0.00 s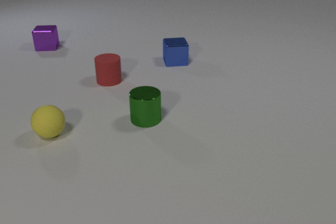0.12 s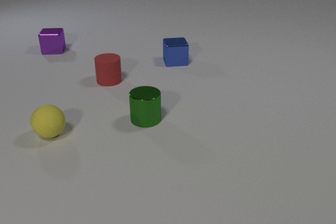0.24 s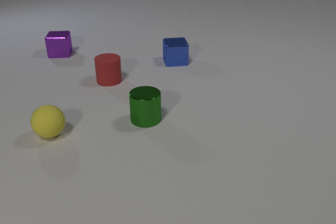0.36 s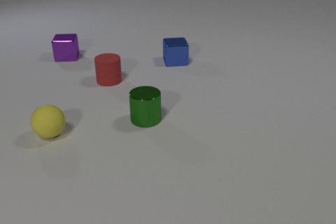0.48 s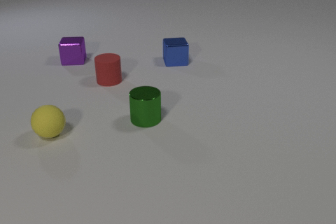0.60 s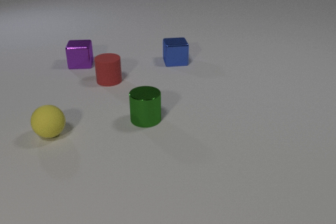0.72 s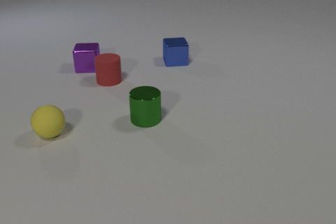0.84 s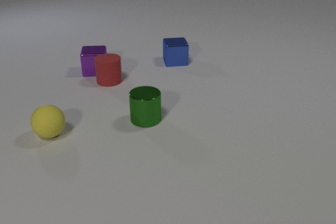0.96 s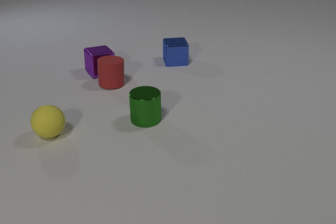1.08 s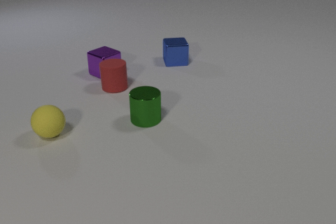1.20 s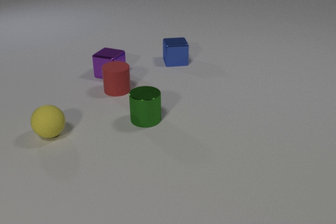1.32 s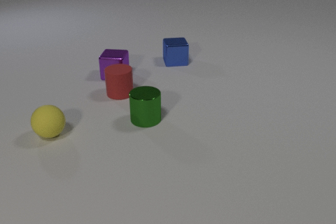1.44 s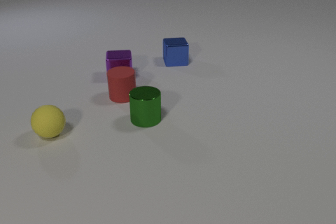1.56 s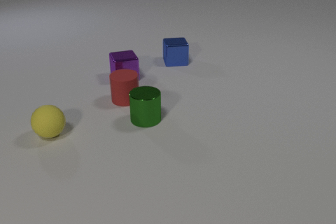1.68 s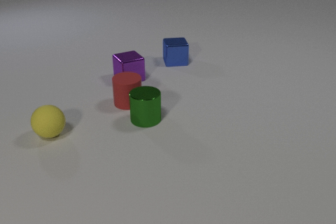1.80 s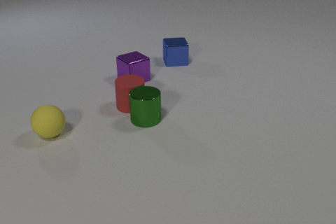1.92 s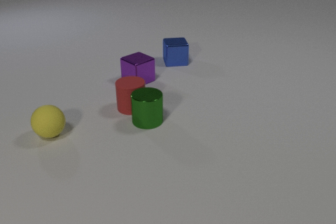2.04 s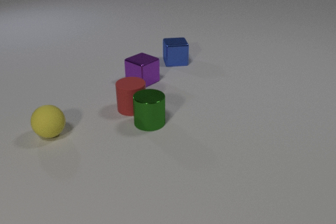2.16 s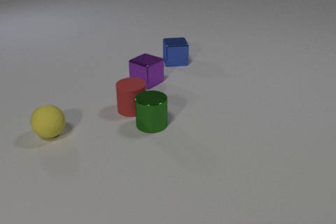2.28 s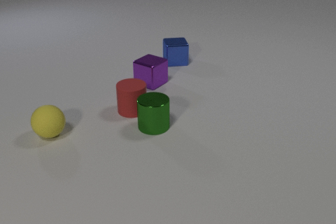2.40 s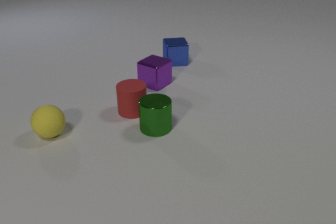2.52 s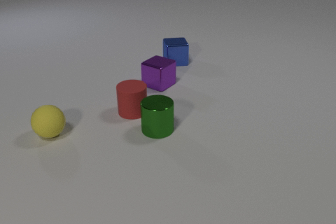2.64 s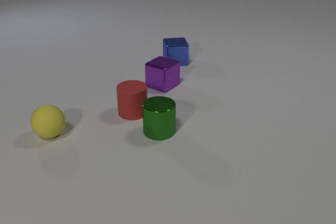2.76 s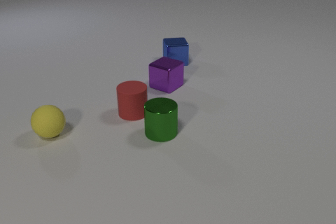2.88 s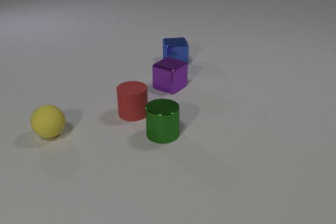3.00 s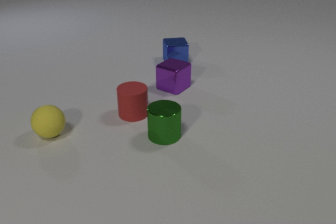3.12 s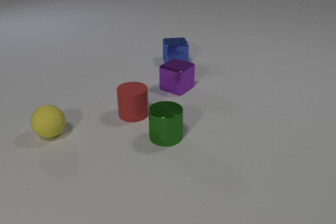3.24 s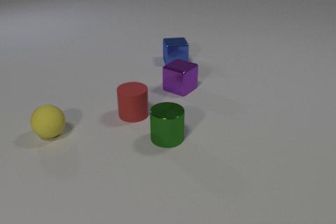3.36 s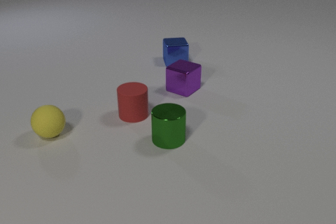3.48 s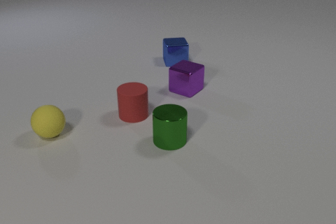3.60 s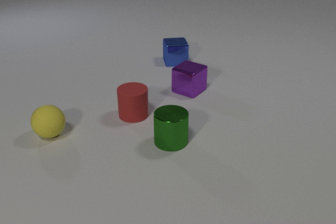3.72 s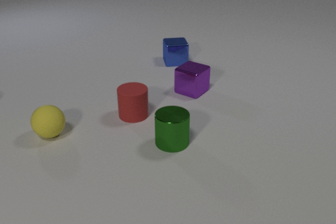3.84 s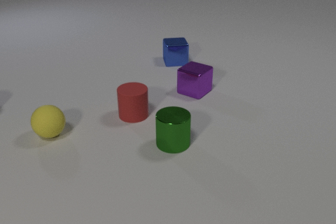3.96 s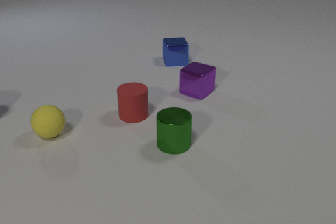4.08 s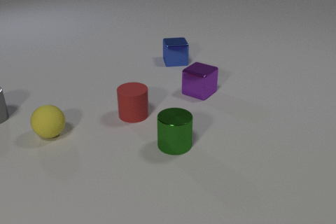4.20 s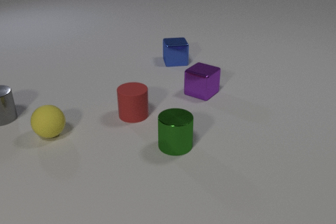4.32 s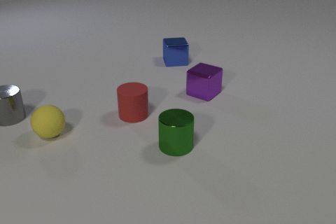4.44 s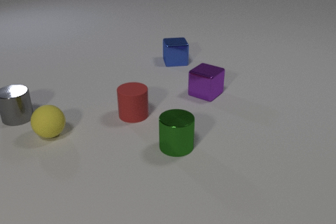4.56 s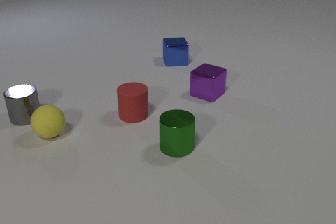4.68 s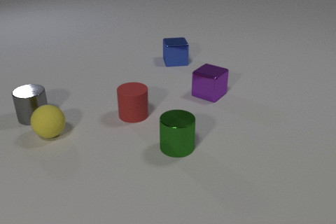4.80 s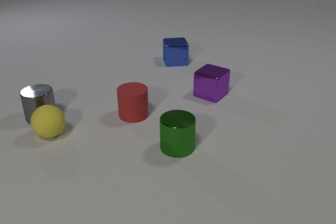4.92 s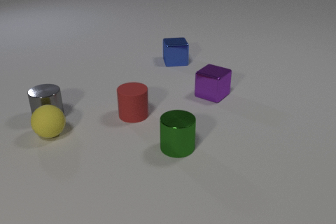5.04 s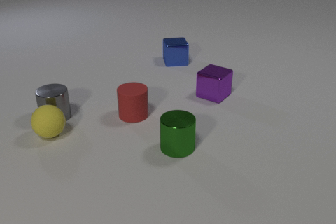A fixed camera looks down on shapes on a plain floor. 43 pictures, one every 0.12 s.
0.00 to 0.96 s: The purple metal cube slides toward the camera and to the right, spins counterclockwise seen from above by about 30 degrees, its near face sliding to the right. The red rubber cylinder slides toward the camera. The purple metal cube and the red rubber cylinder collide.
0.96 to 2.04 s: The purple metal cube slides to the right and toward the camera, spins so that its near face slides to the right, counterclockwise seen from above. The red rubber cylinder slides toward the camera. The green metal cylinder slides toward the camera. The red rubber cylinder and the green metal cylinder collide.
2.04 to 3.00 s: The purple metal cube slides to the right and toward the camera. The red rubber cylinder slides toward the camera. The green metal cylinder slides toward the camera and to the right.
3.00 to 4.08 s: The purple metal cube slides to the right. The green metal cylinder slides toward the camera and to the right. The gray metal cylinder comes in at the left edge.
4.08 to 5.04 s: The purple metal cube slides to the right. The gray metal cylinder slides to the right.
How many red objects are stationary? 0.
What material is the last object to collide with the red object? metal.
What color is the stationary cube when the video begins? blue.
